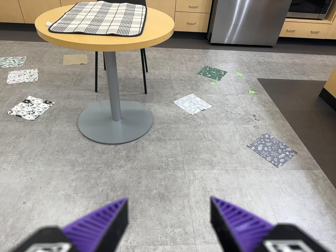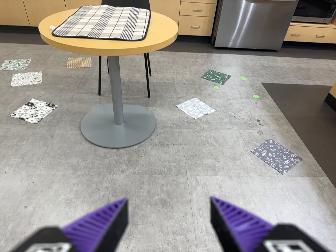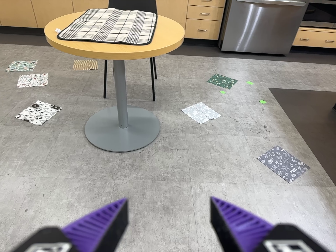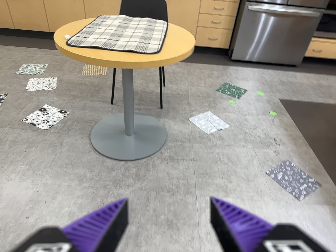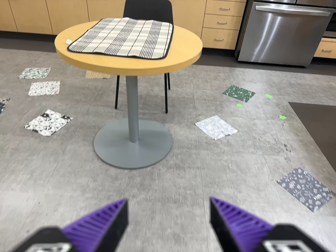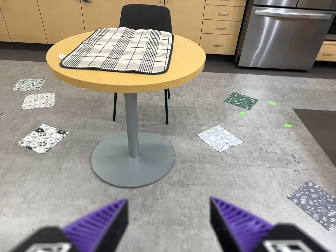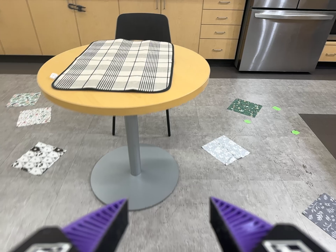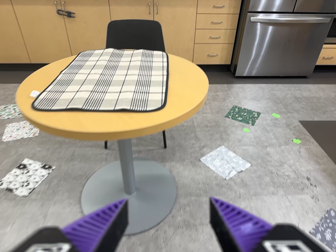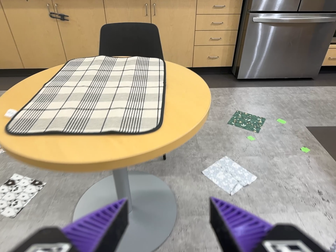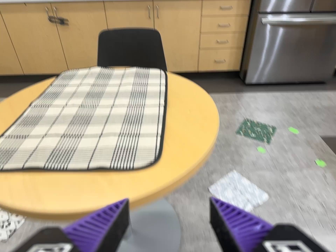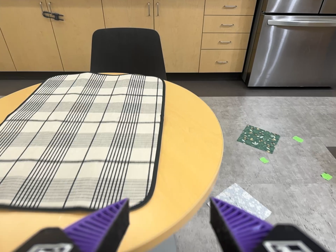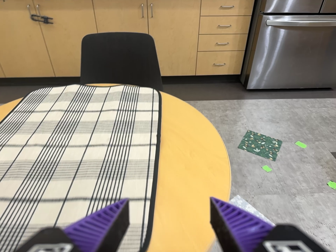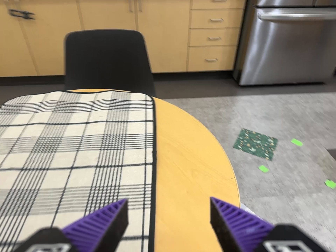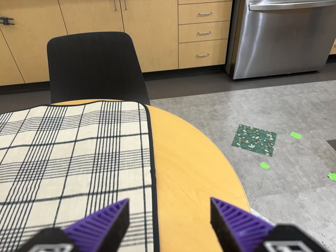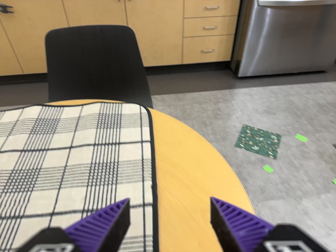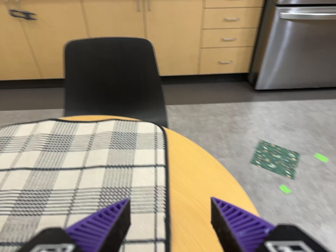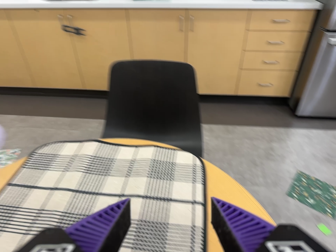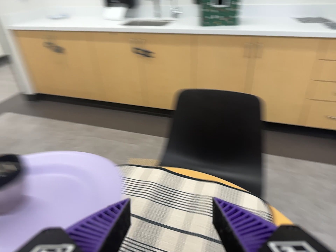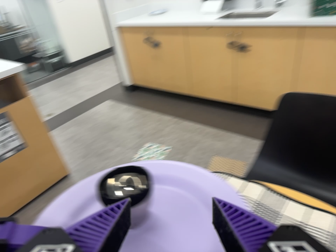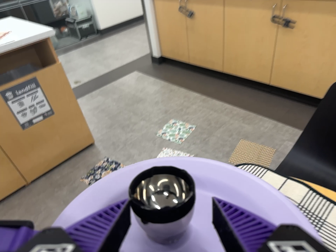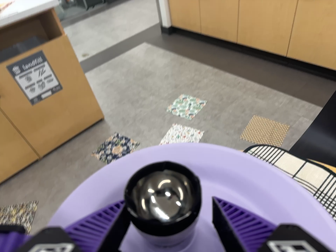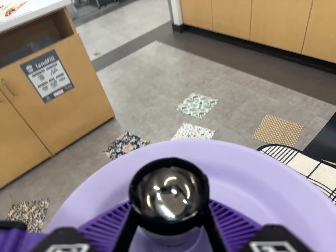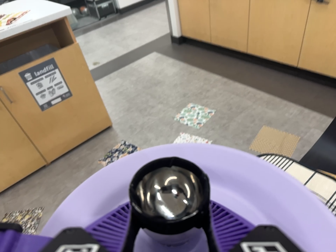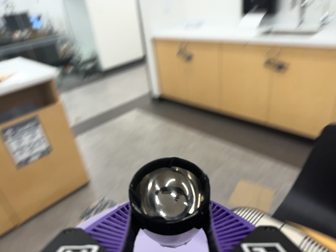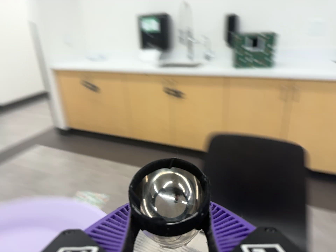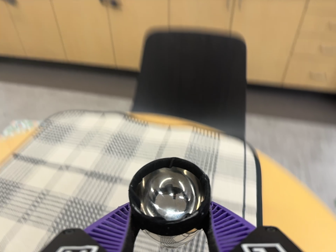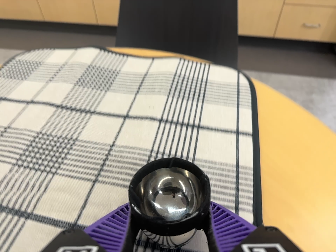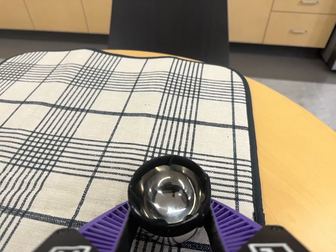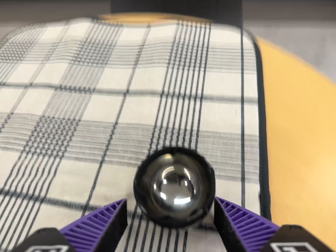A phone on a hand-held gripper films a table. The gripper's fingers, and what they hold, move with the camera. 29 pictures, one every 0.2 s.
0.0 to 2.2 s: The camera travels forward and toward the top of its view, about 100 cm, so what stands in front looms larger.
2.2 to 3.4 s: The camera swings to its left by about 20 degrees, and the scene slides to the right. It travels toward the top of its view, forward and to its left, about 36 cm, so close, fixed things drift downward. It rolls about its line of sight by about 10 degrees, and the scene rotates clockwise.
3.4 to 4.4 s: The camera swings to its left by about 30 degrees, and the scene slides to the right. It travels forward, to its left and toward the top of its view, about 16 cm, so what stands in front looms larger. Its aim tips toward the bottom of its view by about 10 degrees. It rolls about its line of sight by about 10 degrees, and the scene rotates clockwise.
4.4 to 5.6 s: The camera pans to its right by about 35 degrees. It travels toward the bottom of its view and to its right, about 26 cm, so close, fixed things drift upward. Its aim tips toward the bottom of its view by about 10 degrees, and the scene shifts upward. It rolls about its line of sight by about 15 degrees, and the scene rotates counterclockwise.
The film runs forward here.
